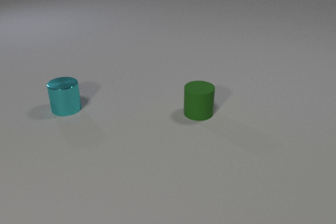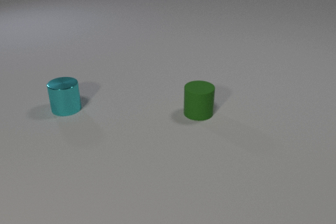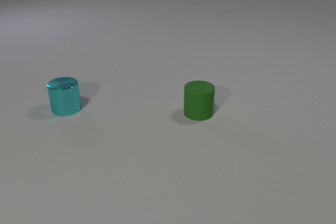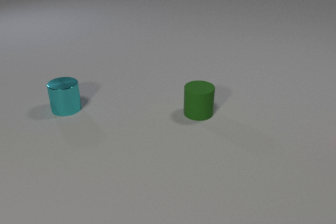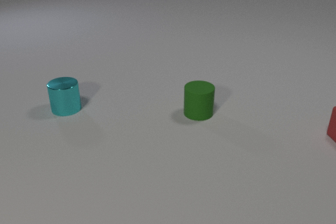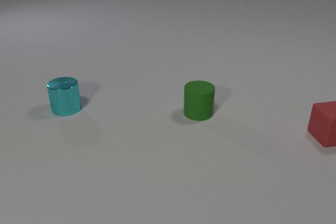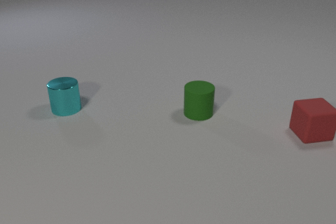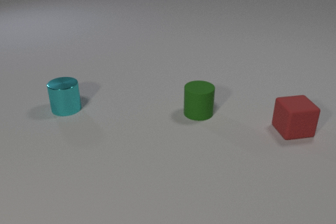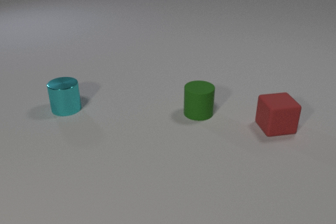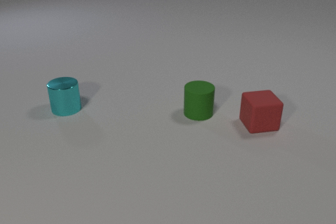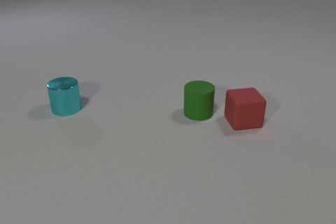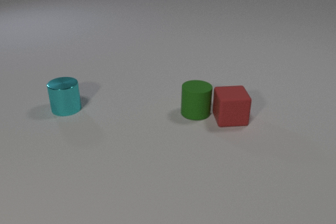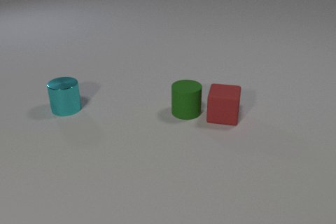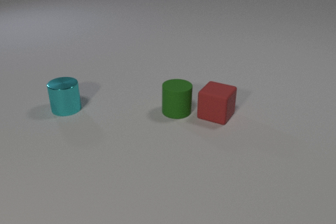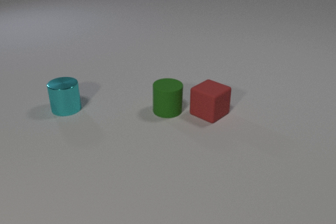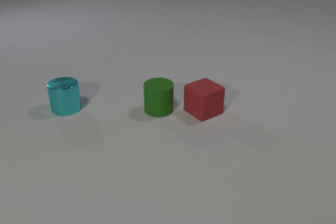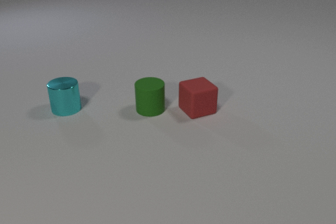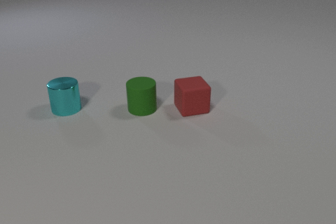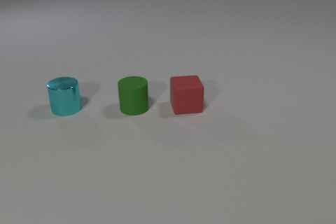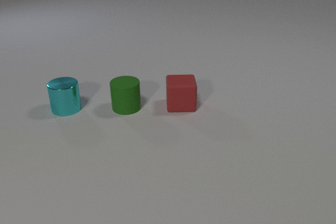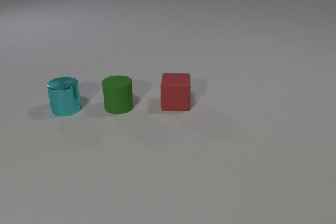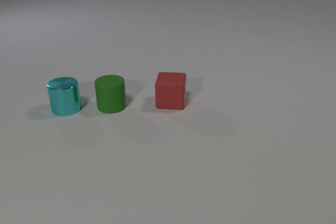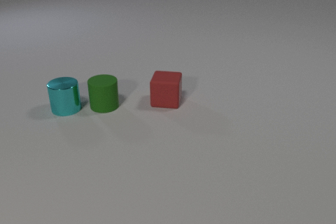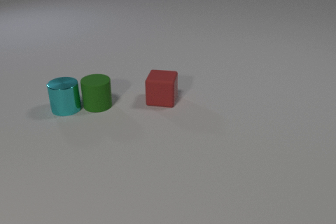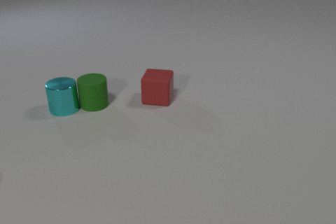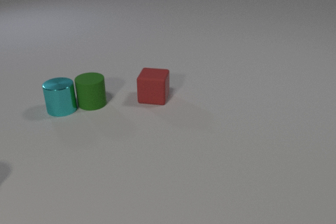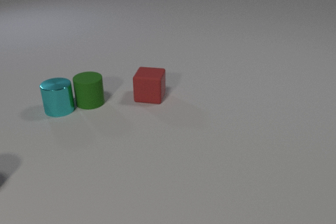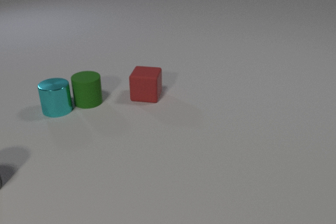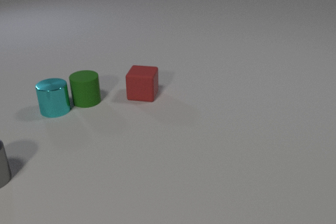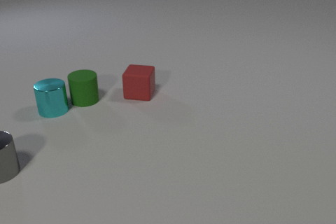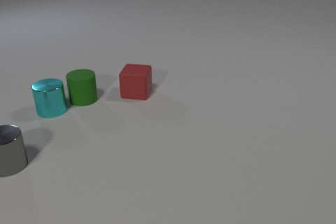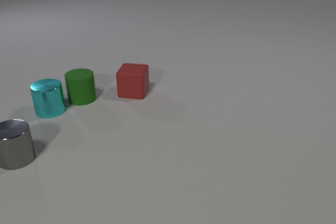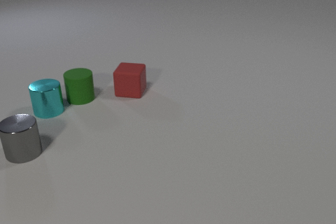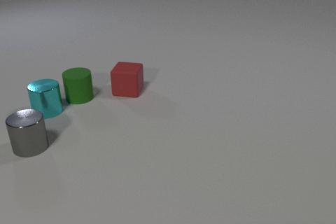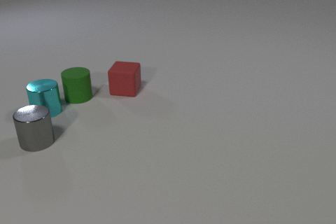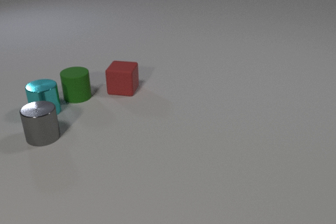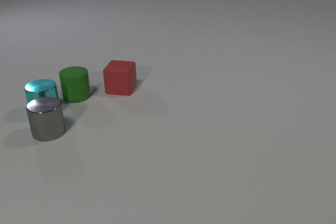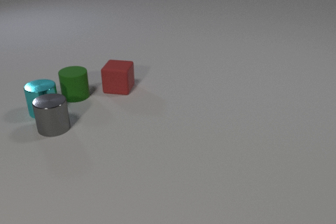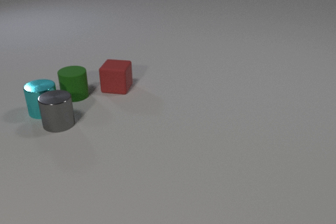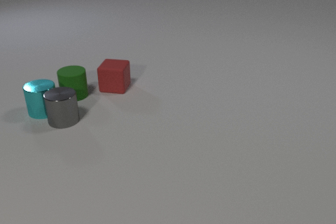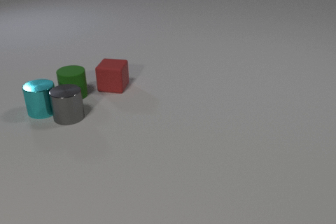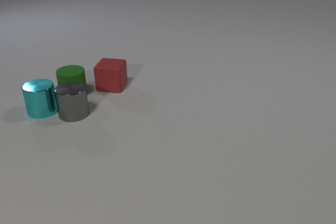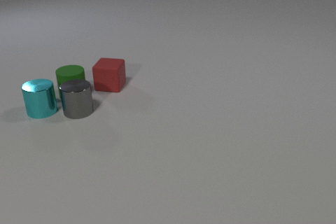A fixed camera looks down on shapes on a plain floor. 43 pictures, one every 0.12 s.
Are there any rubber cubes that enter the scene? yes.
How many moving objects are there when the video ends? 4.
What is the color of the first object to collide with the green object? red.
0.00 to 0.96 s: The red rubber cube comes in at the right edge, slides to the left.
0.96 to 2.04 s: The red rubber cube slides to the left, spins clockwise seen from above by about 90 degrees, its near face sliding to the left. The green rubber cylinder slides to the left. The red rubber cube and the green rubber cylinder collide.
2.04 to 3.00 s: The red rubber cube slides to the left and away from the camera, spins so that its near face slides to the left, clockwise seen from above. The green rubber cylinder slides to the left. The green rubber cylinder and the cyan metal cylinder collide.
3.00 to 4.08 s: The red rubber cube slides to the left and away from the camera. The green rubber cylinder slides away from the camera and to the left. The gray metal cylinder comes in at the left edge, slides away from the camera and to the right. The cyan metal cylinder slides to the left.
4.08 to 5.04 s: The red rubber cube slides to the left and away from the camera. The green rubber cylinder slides away from the camera. The gray metal cylinder slides away from the camera and to the right. The gray metal cylinder and the cyan metal cylinder collide.
